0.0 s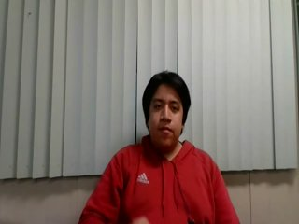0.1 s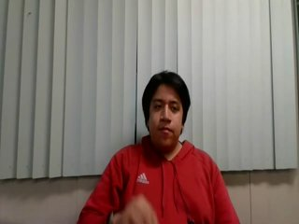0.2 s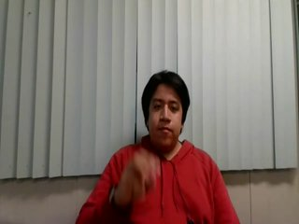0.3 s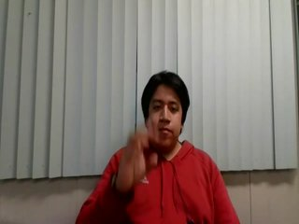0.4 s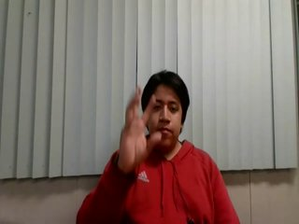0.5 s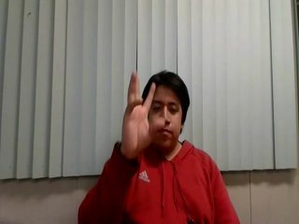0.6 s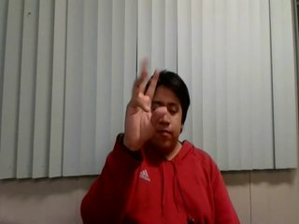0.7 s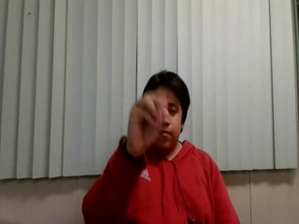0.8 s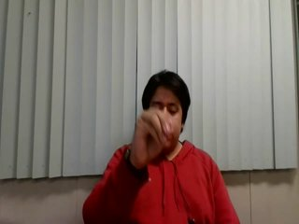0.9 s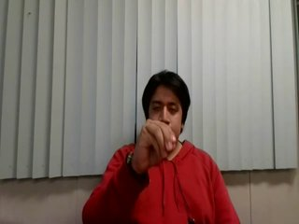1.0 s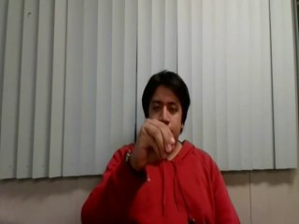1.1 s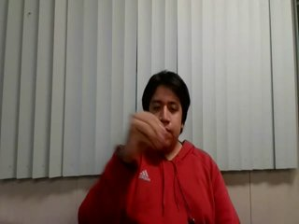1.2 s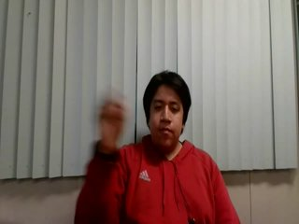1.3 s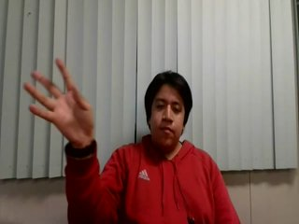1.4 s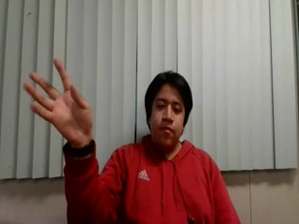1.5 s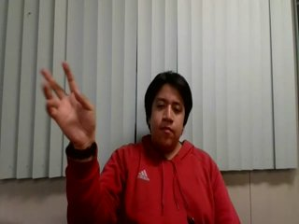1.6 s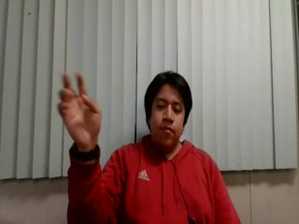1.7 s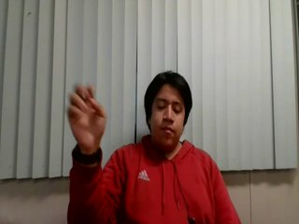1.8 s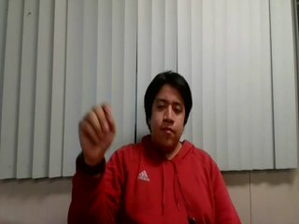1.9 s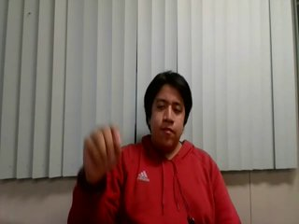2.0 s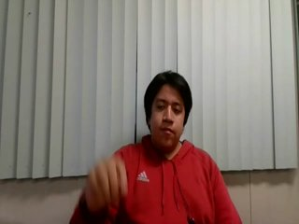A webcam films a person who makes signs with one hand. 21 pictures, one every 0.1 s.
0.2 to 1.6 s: On the screen the hand sweeps to the left. The name of the sign: Throw right.
1.7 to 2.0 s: Non-gesture.
